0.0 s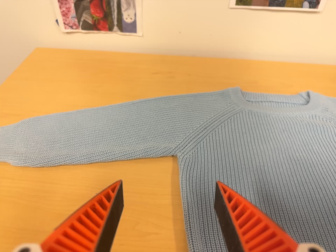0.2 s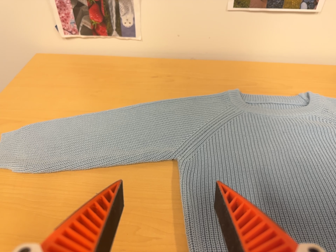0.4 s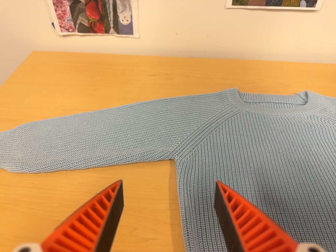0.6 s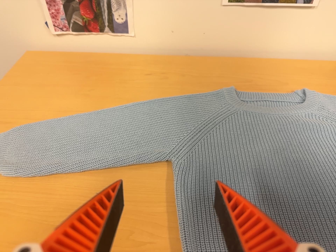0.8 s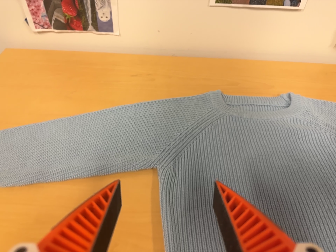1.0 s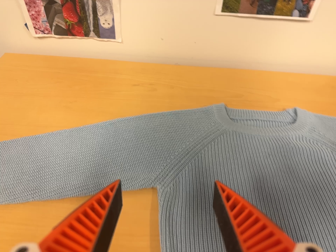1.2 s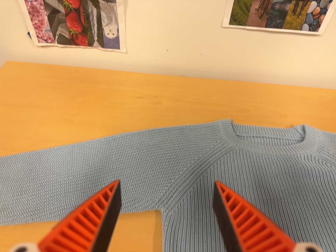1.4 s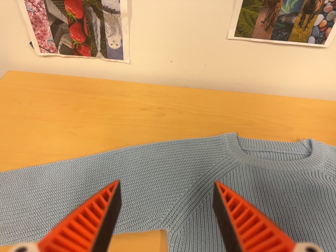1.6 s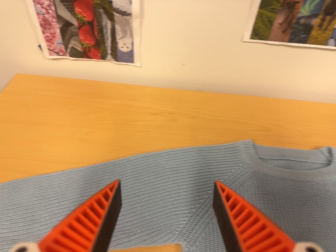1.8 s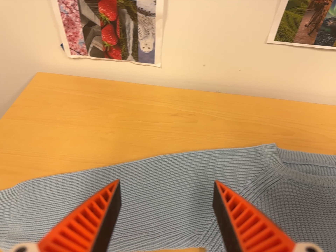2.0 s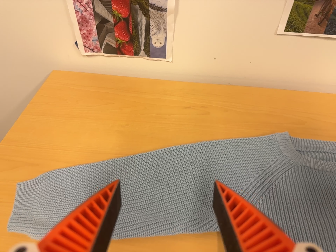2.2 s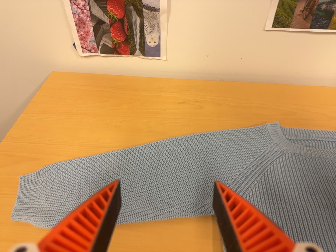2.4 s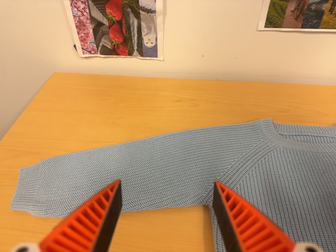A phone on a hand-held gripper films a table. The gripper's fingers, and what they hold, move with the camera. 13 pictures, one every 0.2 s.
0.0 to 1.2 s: The camera travels toward the top of its view and forward, about 10 cm, so close, fixed things drift downward.
1.2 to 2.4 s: The camera travels to its left, about 5 cm, so close, fixed things drift to the right.
The film runs forward here.
